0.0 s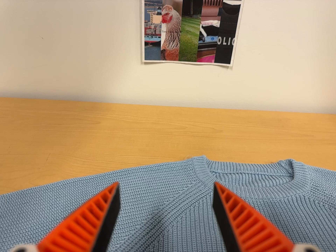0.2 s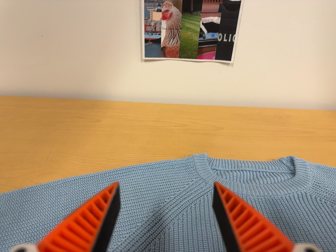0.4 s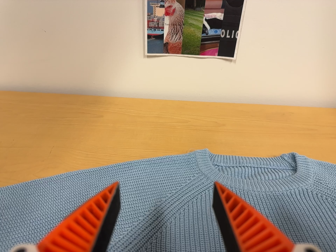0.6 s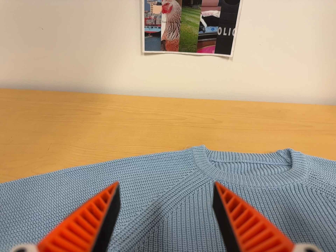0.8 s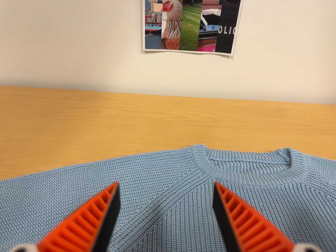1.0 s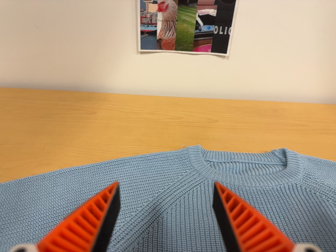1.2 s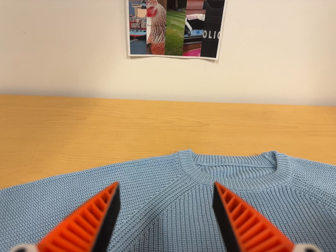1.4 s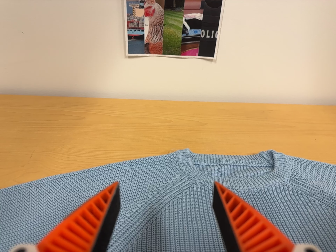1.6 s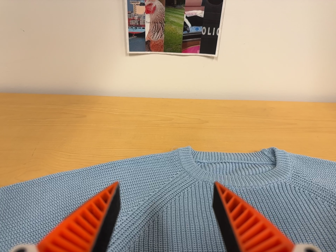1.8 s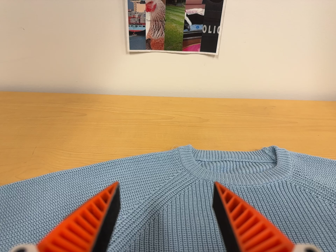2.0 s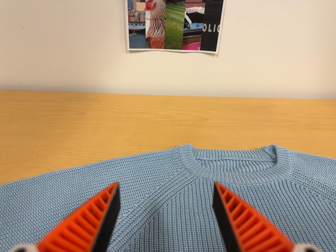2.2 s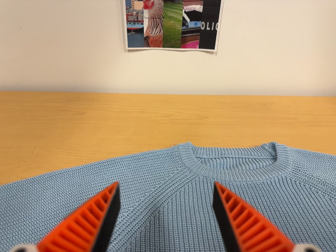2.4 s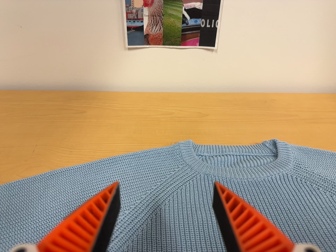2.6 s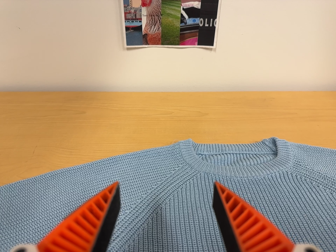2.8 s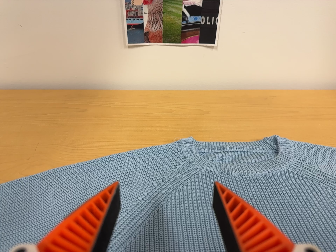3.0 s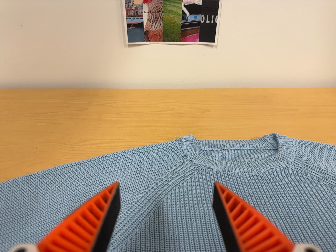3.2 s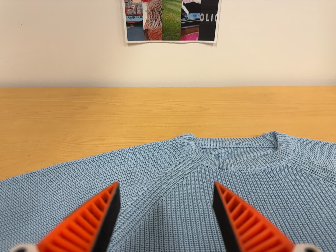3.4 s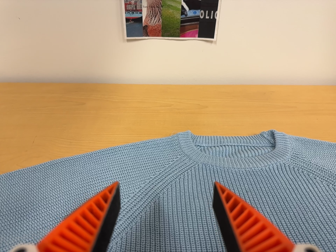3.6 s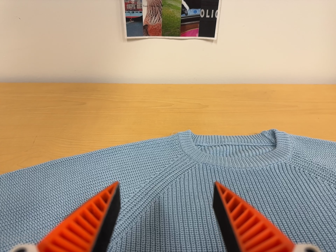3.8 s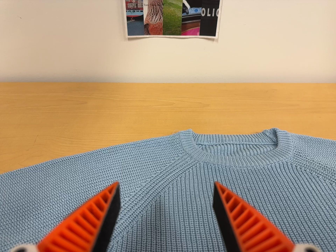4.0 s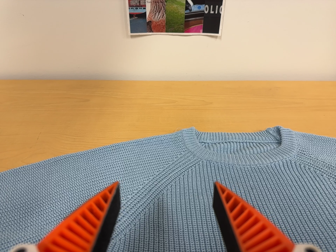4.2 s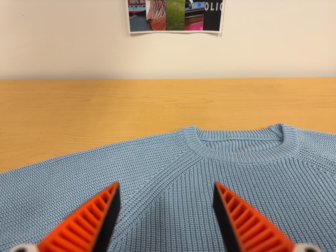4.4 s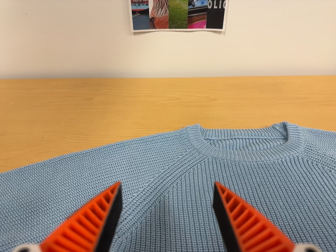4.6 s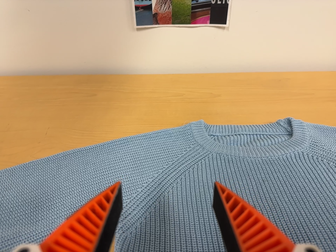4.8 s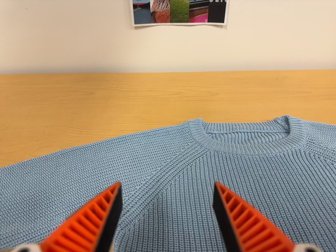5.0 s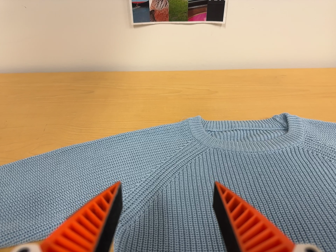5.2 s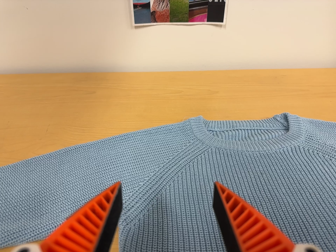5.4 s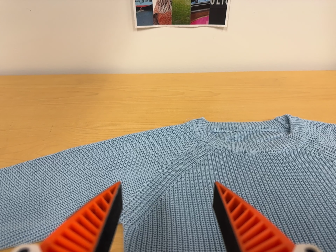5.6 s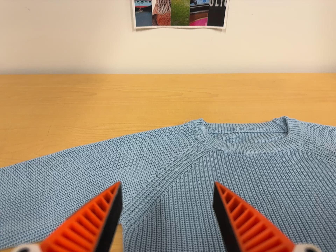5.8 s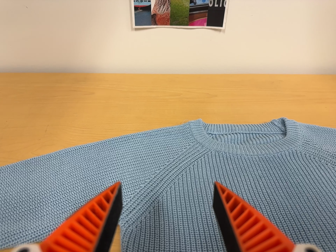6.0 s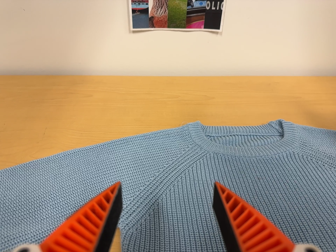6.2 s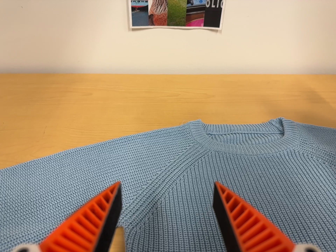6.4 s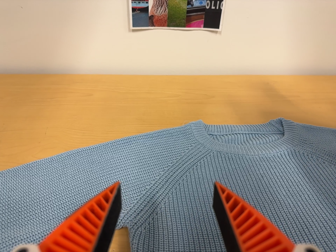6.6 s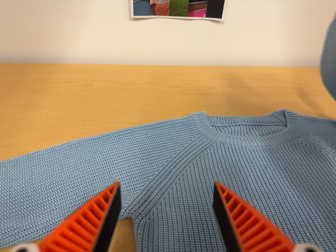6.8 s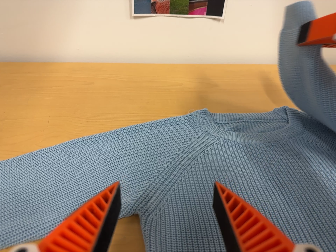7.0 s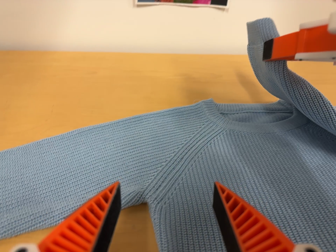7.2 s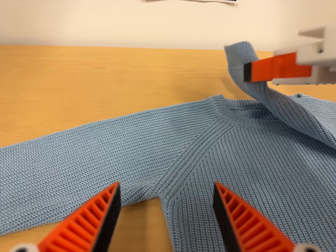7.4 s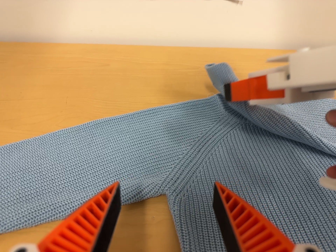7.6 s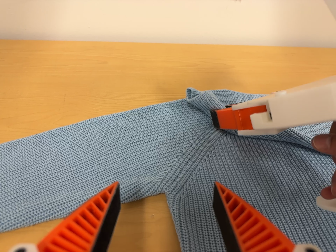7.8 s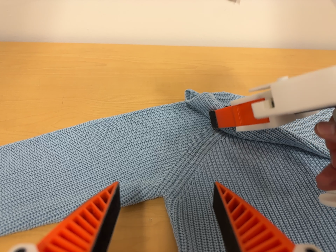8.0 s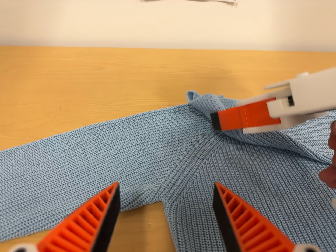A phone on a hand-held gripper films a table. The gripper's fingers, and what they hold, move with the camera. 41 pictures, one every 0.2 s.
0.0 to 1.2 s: The camera shifts only a little, or ends up much as it began.
1.2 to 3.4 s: The camera shifts only a little, or ends up much as it began.
3.4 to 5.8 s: The camera shifts only a little, or ends up much as it began.
5.8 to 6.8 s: The camera travels to its left, about 4 cm.
6.8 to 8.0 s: The camera shifts only a little, or ends up much as it began.
The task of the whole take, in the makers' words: right arm across.
The film runs forward here.
